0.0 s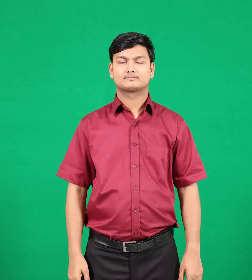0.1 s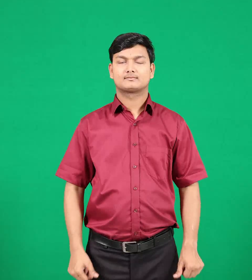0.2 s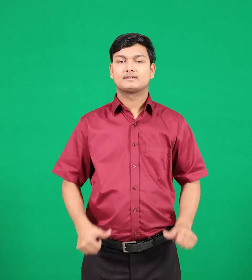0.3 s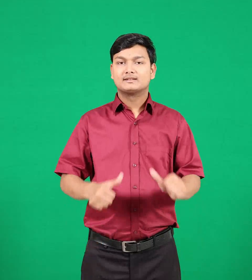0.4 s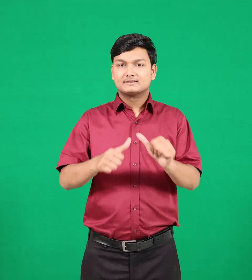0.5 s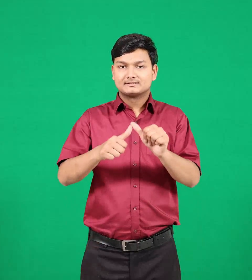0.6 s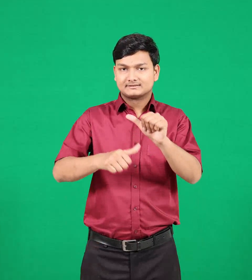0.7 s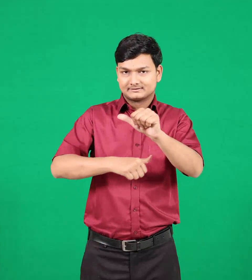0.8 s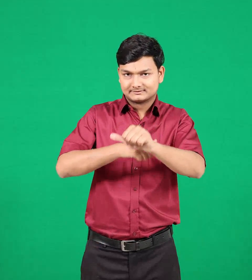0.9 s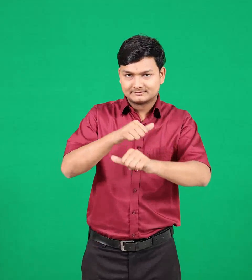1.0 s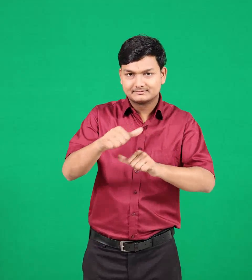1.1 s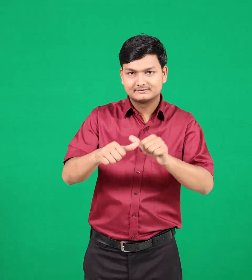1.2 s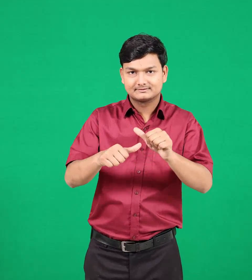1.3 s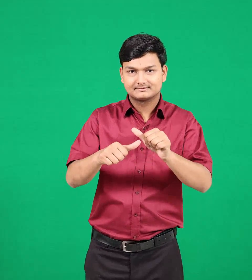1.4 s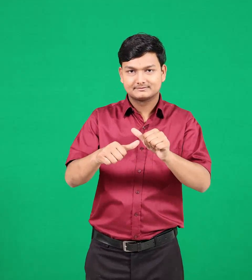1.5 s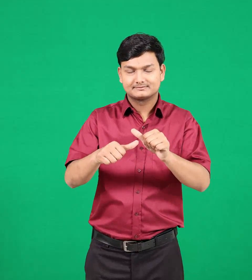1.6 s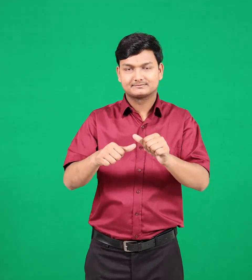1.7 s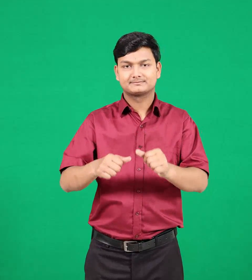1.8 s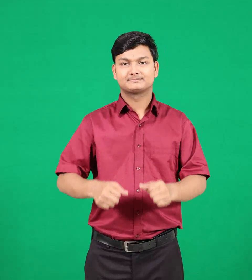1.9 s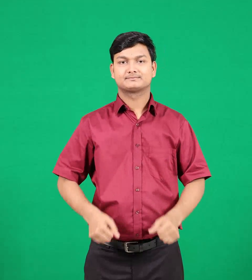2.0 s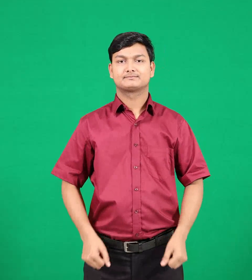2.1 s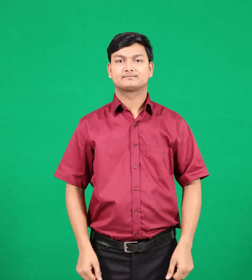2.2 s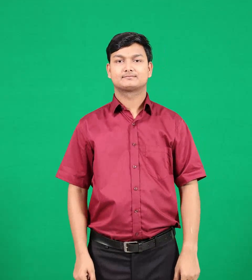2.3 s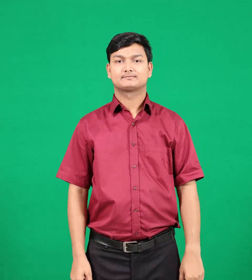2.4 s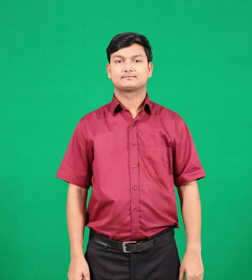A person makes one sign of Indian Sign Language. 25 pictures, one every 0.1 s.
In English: august
